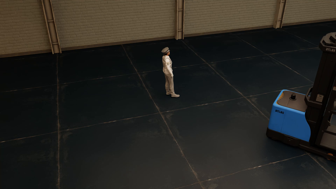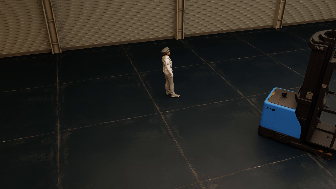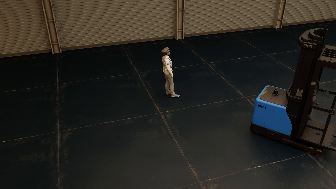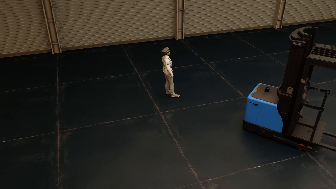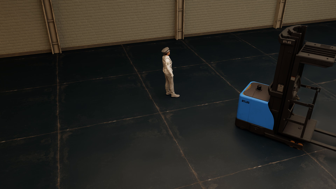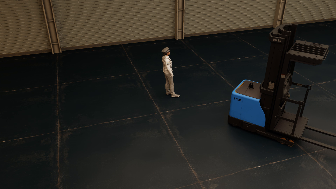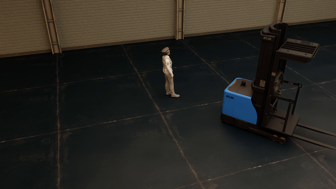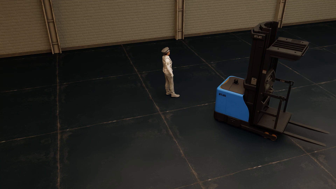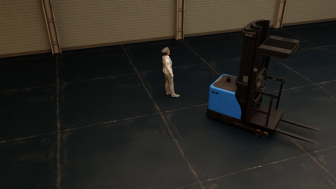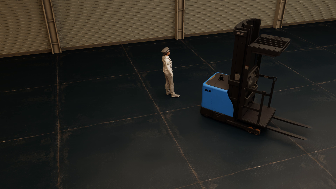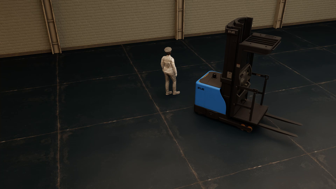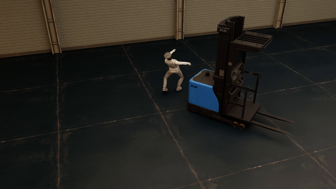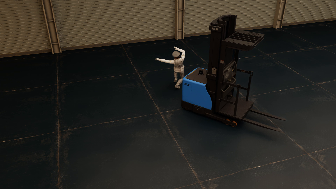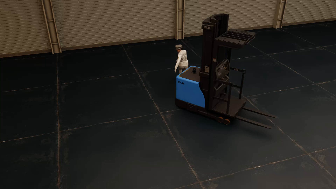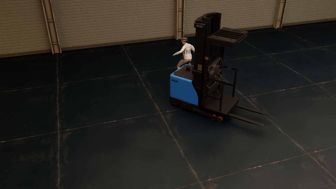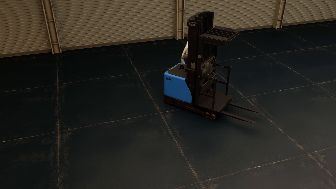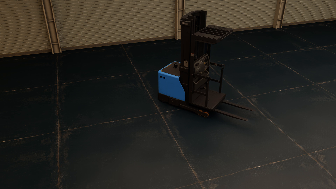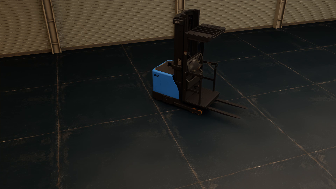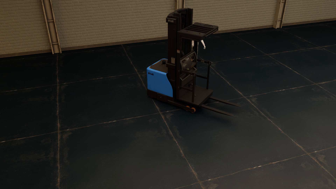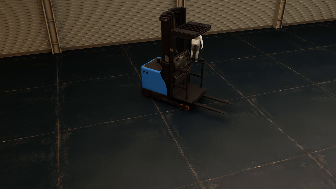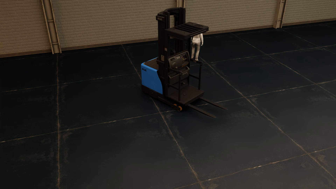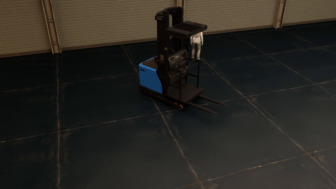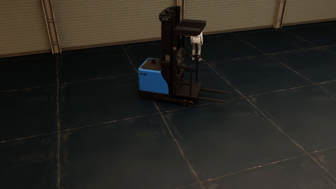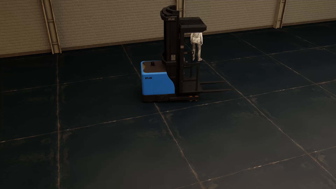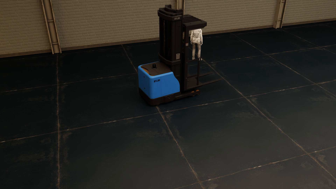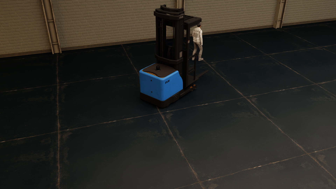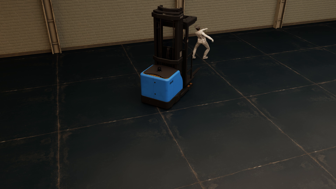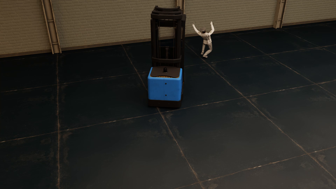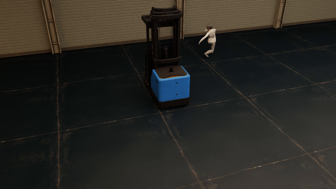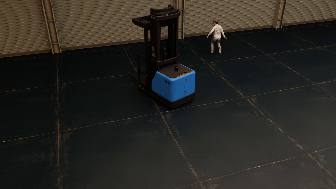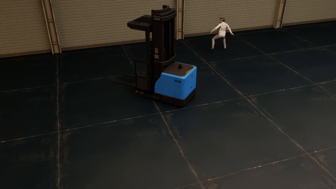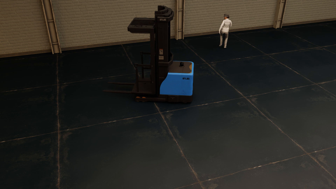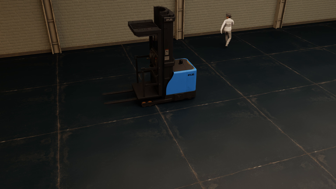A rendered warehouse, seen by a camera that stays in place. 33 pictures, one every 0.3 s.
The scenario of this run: Near miss between a forklift and a person.
